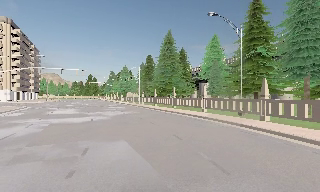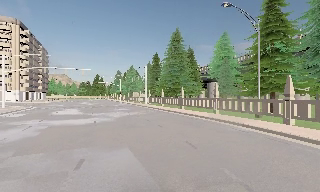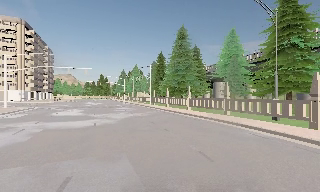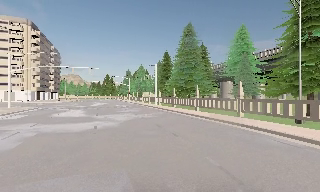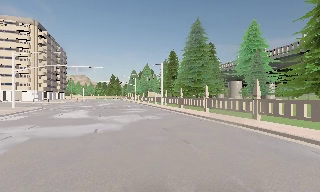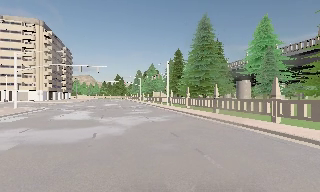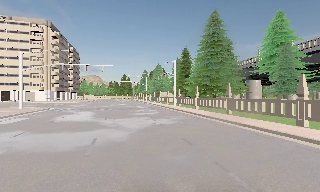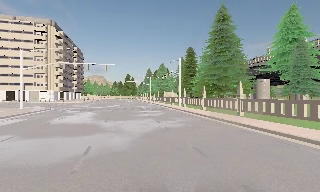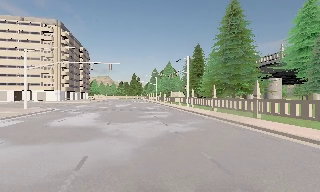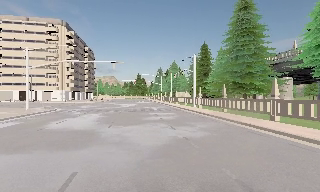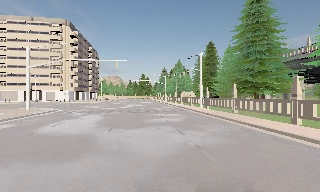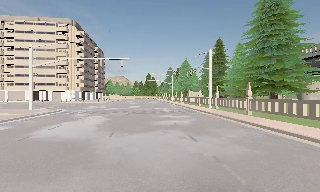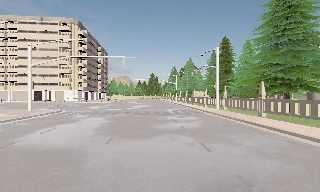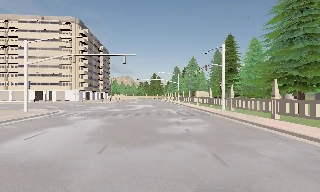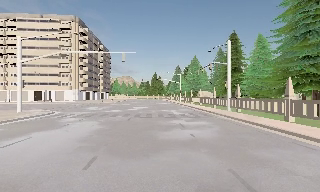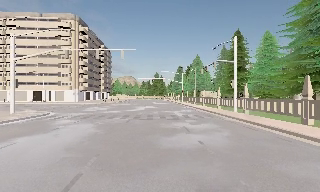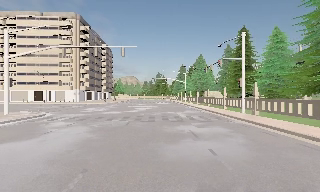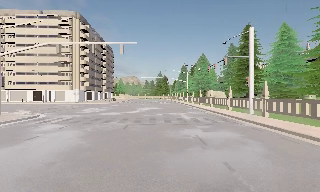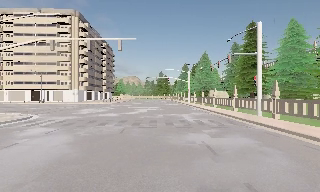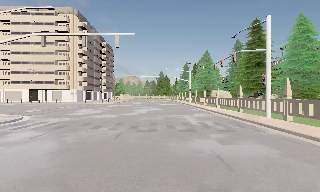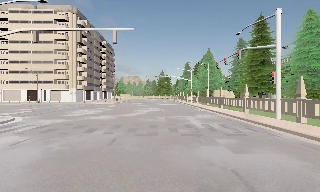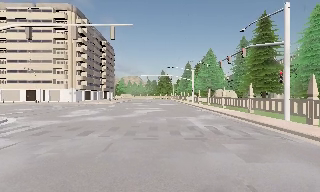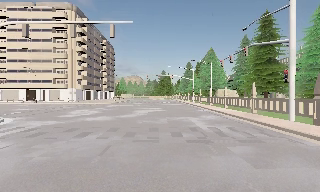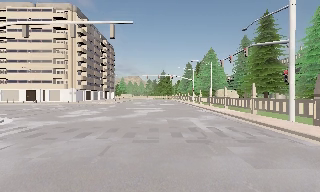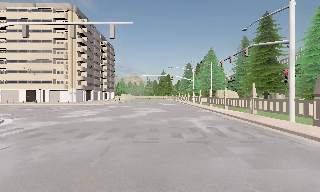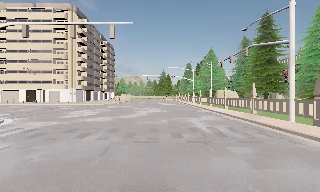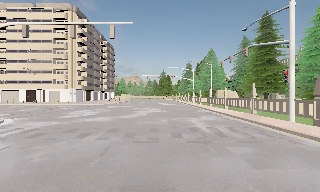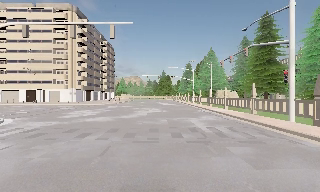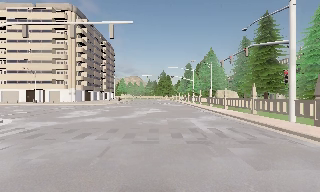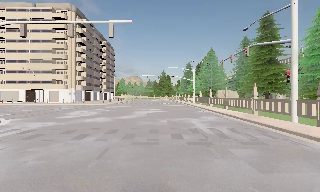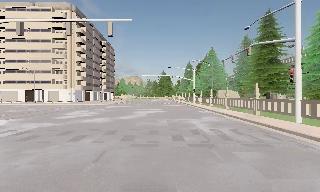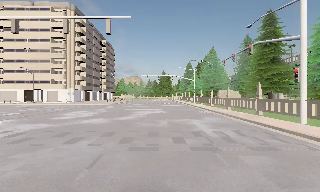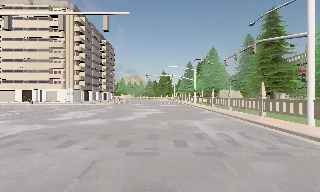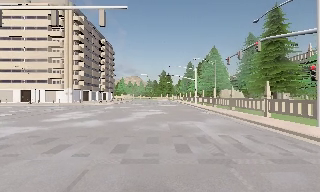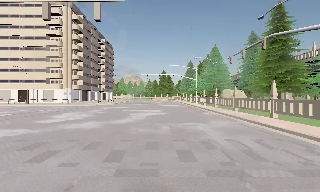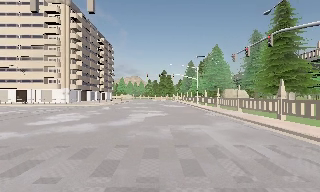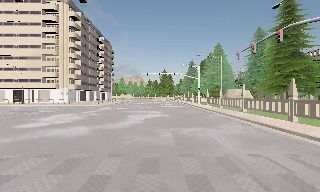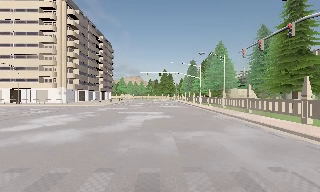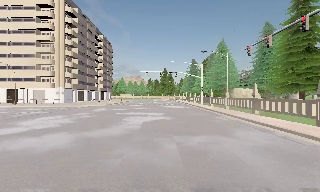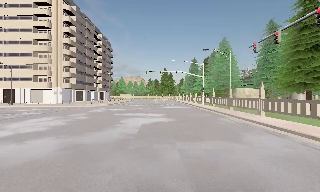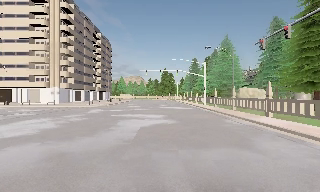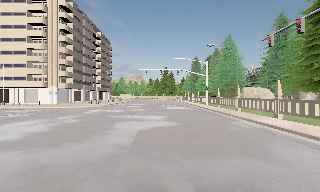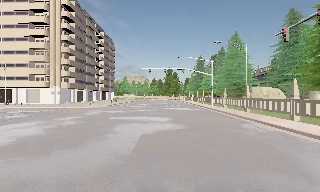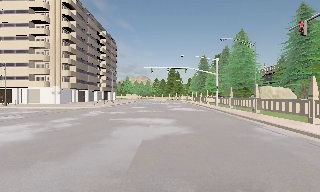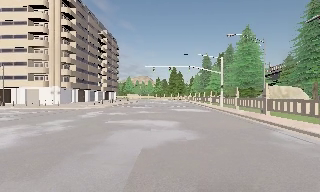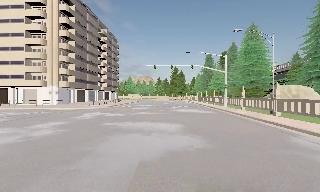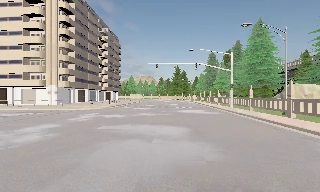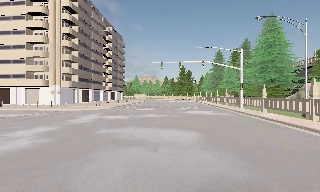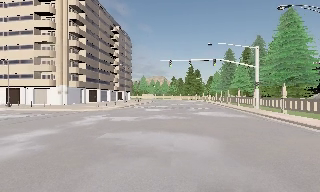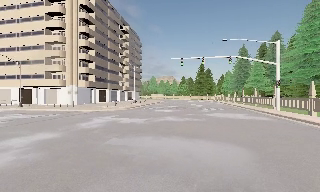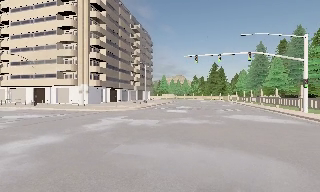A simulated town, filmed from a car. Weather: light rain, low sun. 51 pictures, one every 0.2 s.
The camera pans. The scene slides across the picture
to the right.
The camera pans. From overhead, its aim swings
counterclockwise.
0.0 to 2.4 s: The scene slides to the right, as the camera pans about 20 degrees to its left. It travels forward, about 13 m, so what stands in front looms larger.
2.4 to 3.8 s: The camera travels forward, about 7 m, so what stands in front looms larger.
3.8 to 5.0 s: The camera travels forward, about 2 m, so what stands in front looms larger. It loses speed.
5.0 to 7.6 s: The camera travels forward, about 6 m, so what stands in front looms larger. It gains speed.
7.6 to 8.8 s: The camera travels forward, about 6 m, so what stands in front looms larger.
8.8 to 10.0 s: The camera pans to its left, which is counterclockwise from overhead, by about 10 degrees. It travels forward, about 6 m, so what stands in front looms larger.
The film runs forward here.
